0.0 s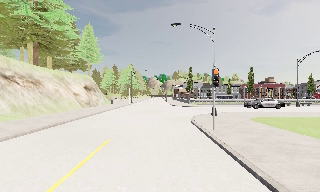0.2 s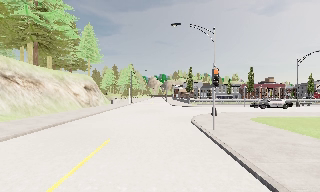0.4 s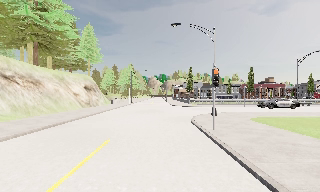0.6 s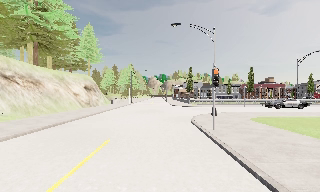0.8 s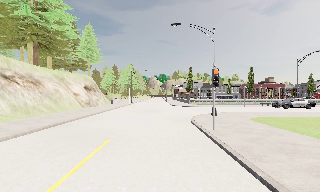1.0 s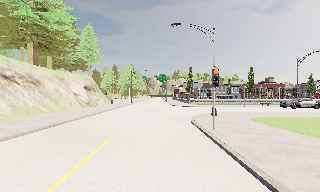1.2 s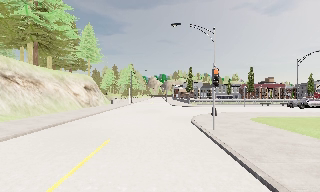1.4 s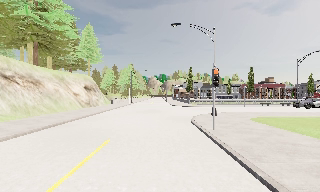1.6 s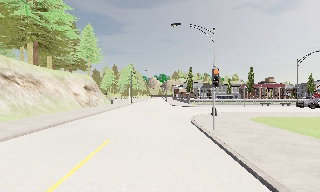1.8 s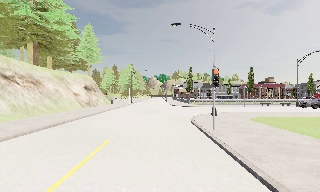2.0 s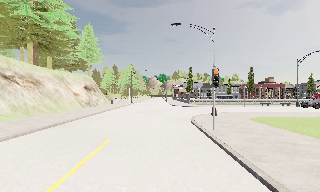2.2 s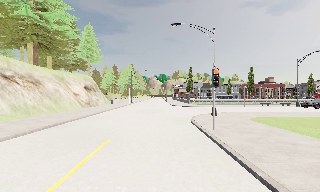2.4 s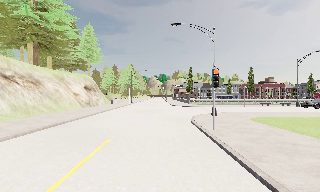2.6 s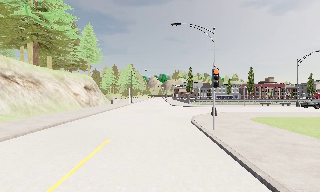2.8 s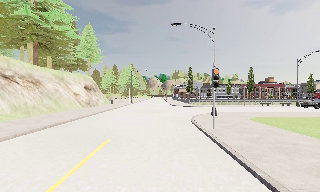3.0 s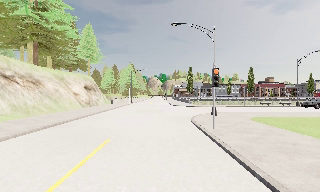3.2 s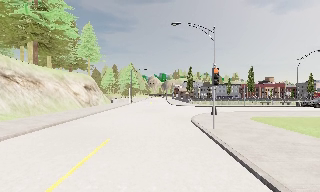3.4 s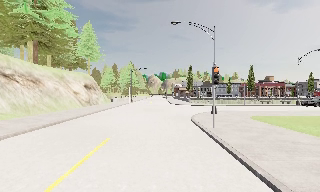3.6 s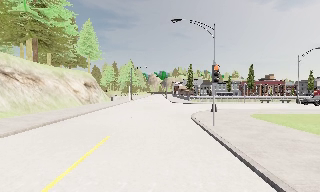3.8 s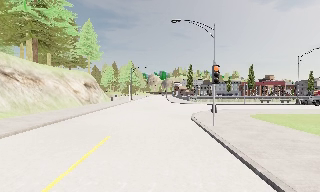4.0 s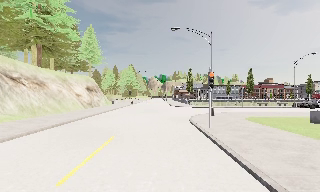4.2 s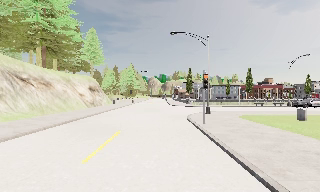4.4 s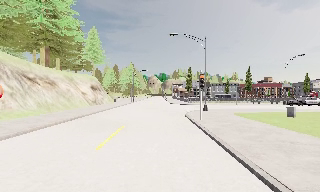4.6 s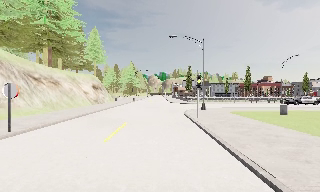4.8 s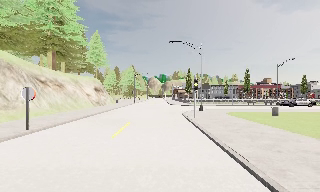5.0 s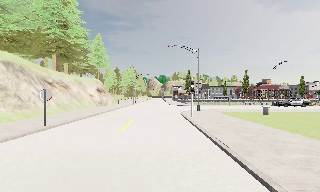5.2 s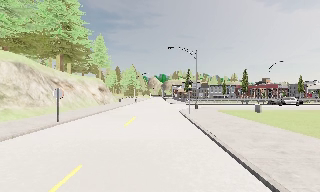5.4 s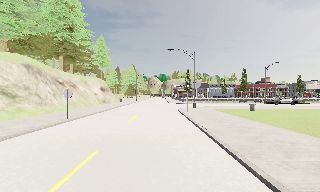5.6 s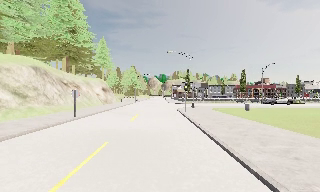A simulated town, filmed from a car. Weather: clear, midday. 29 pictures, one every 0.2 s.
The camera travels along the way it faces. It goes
backward.
0.0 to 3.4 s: The camera keeps its place and its aim.
3.4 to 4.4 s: The camera travels backward, about 2.5 m, so what stands in front gets smaller. It gains speed.
4.4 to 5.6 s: The camera travels backward, about 6 m, so what stands in front gets smaller.
The film runs backward here.
